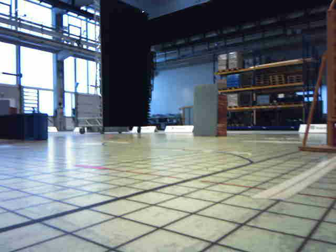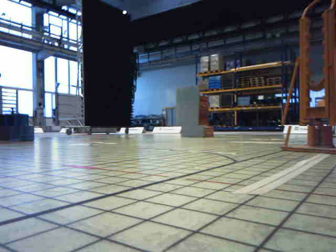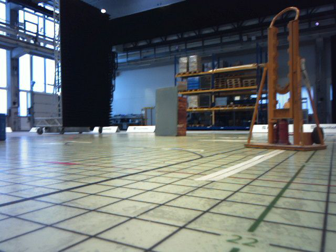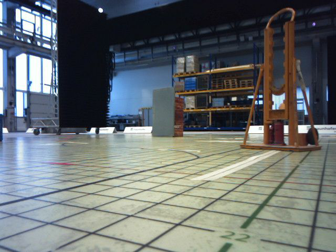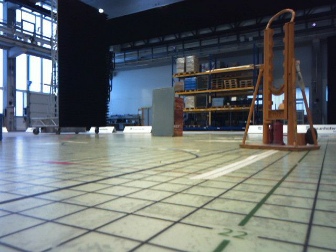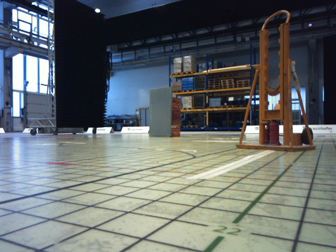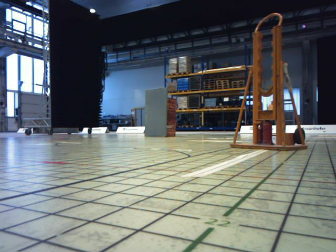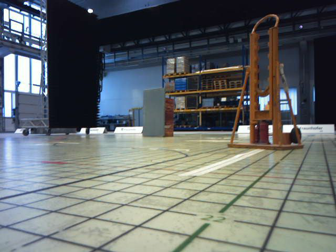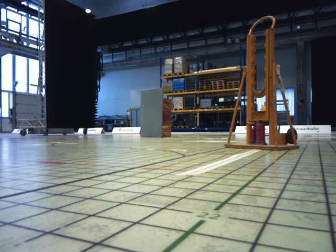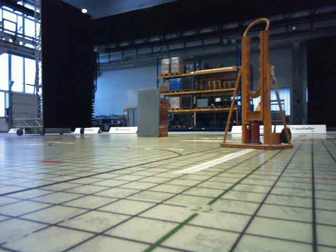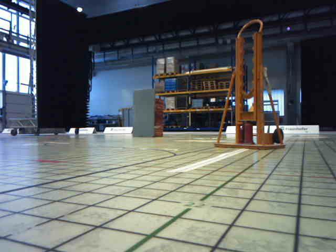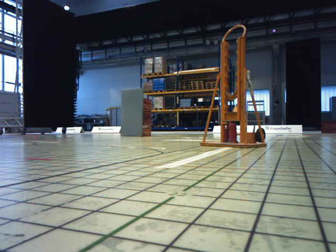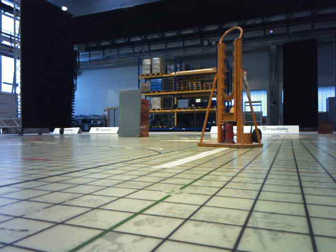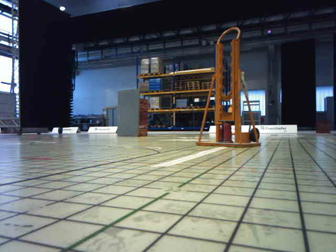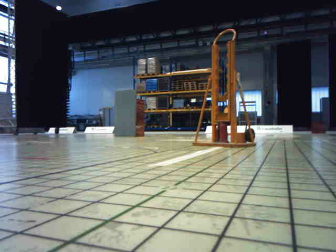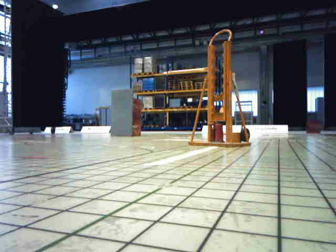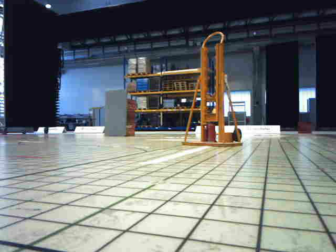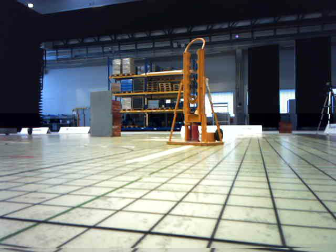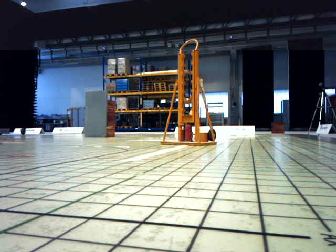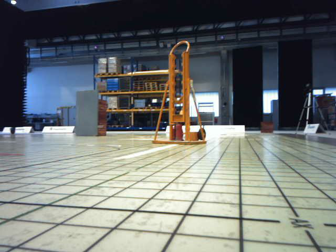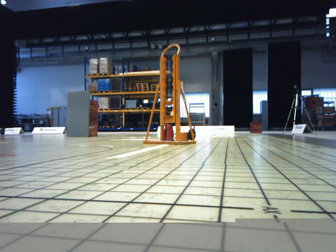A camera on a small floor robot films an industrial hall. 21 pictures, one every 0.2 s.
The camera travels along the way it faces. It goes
backward.
0.0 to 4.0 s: The camera swings to its right by about 20 degrees, and the scene slides to the left. It travels backward, about 0.8 m, so what stands in front gets smaller.
The film runs backward here.
